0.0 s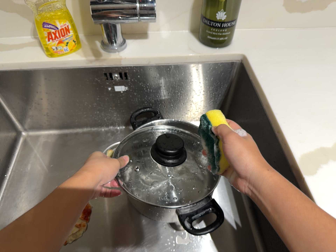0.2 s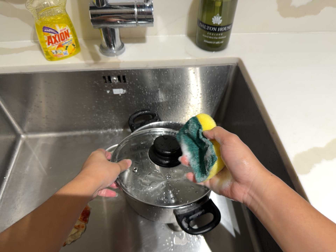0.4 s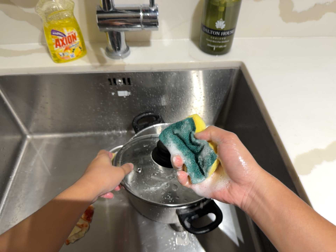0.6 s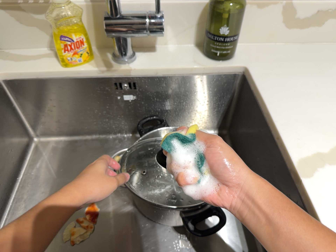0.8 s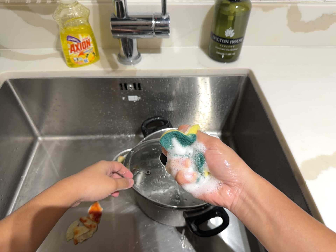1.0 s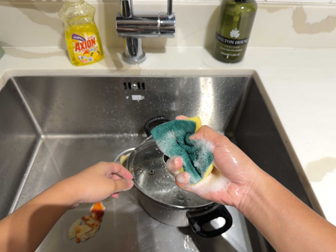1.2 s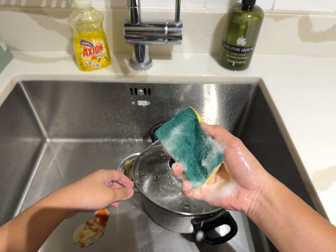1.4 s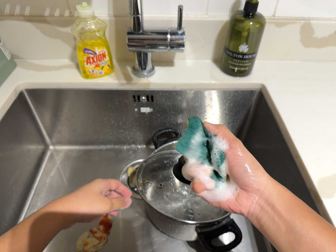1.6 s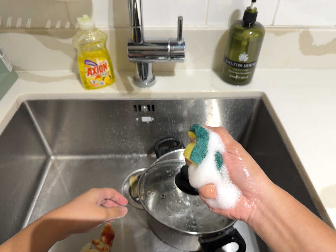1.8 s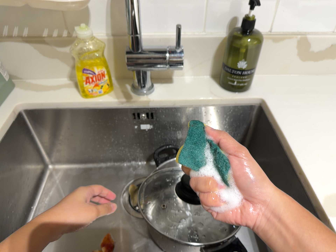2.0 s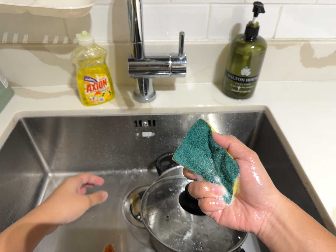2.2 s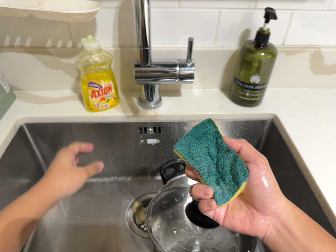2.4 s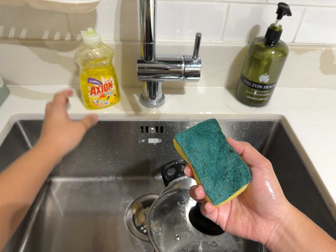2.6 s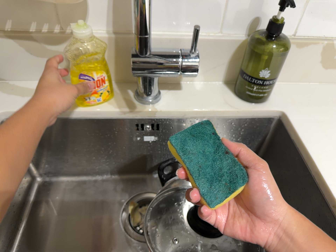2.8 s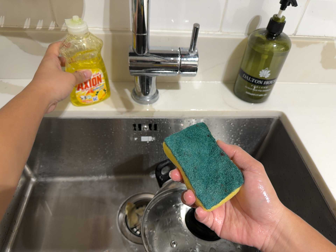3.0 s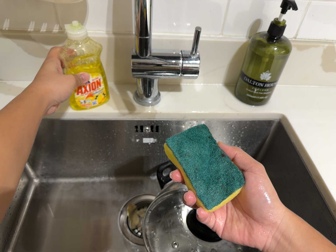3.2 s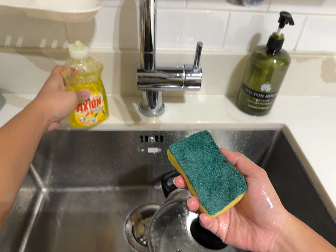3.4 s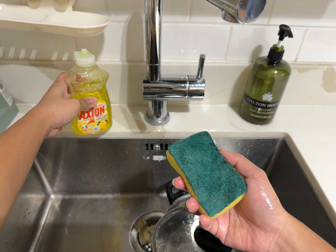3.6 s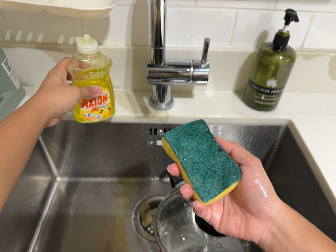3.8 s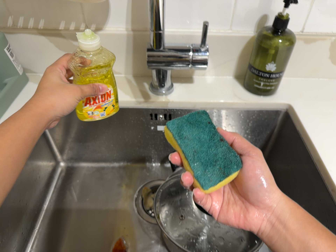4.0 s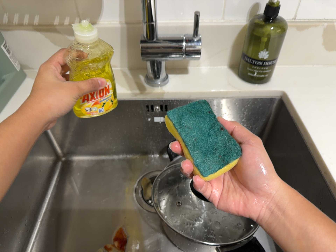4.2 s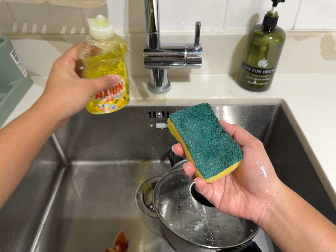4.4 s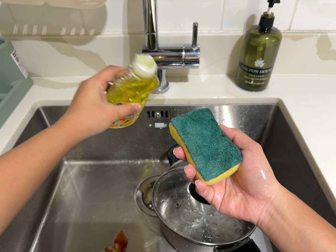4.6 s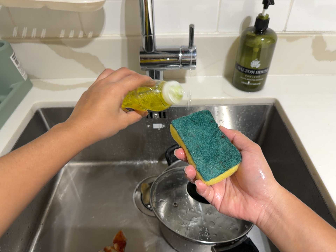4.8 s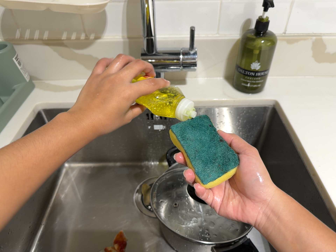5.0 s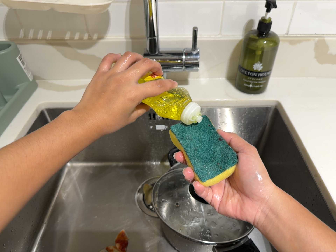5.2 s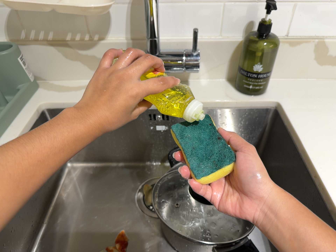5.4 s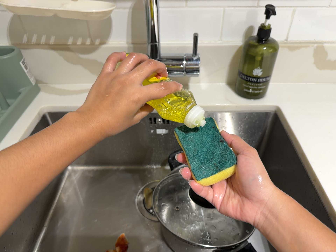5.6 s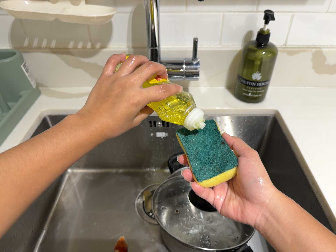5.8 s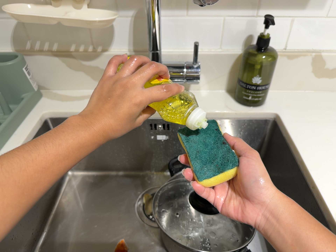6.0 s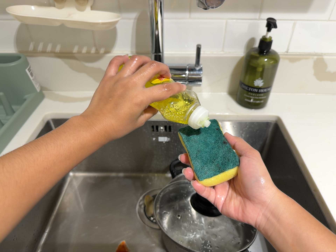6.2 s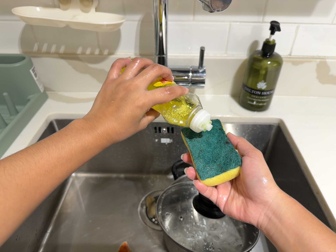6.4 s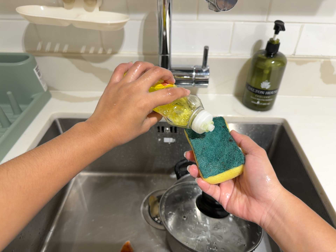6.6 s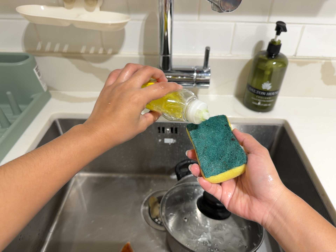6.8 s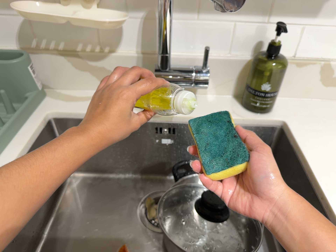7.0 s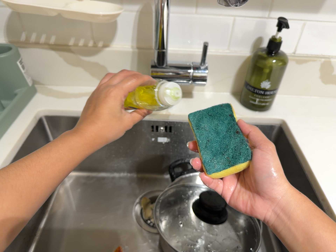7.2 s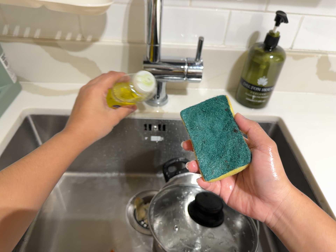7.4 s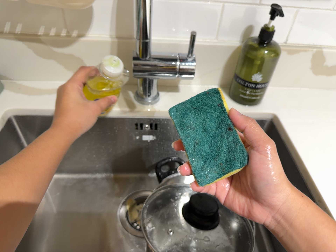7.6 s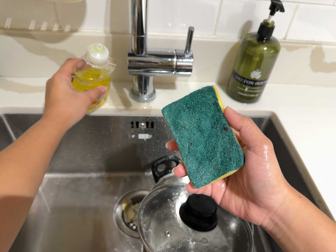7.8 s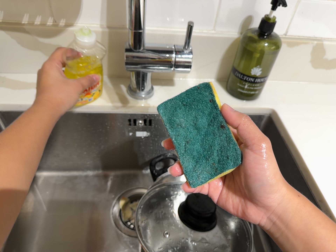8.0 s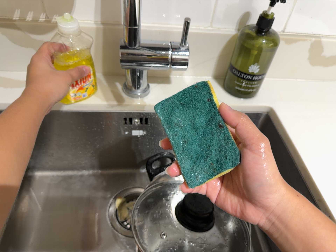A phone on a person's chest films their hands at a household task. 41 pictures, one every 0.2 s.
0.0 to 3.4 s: The camera travels to its left and toward the top of its view, about 9 cm, so close, fixed things drift to the right. Its aim tips toward the top of its view by about 10 degrees, and the scene shifts downward.
3.4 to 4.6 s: The camera travels toward the bottom of its view, about 8 cm, so close, fixed things drift upward.
4.6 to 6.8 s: The camera shifts only a little, or ends up much as it began.
6.8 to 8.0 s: The camera travels forward, about 10 cm, so what stands in front looms larger.
The film runs backward here.
